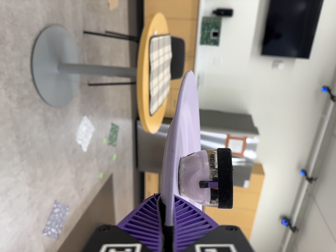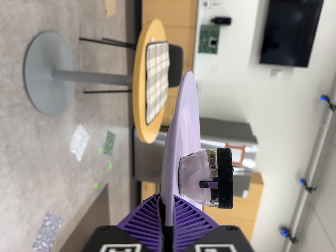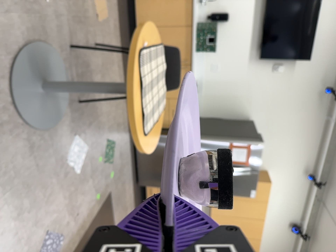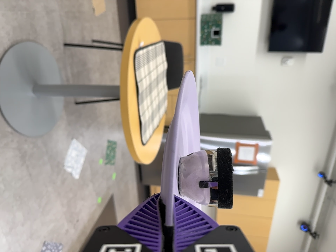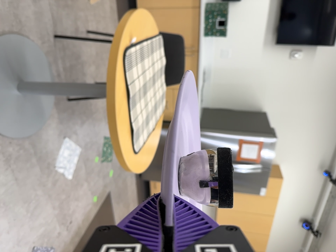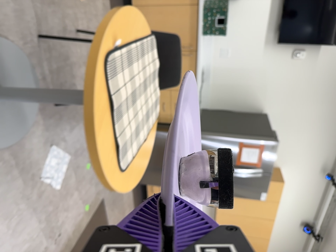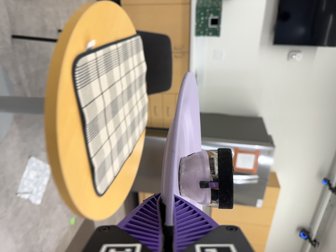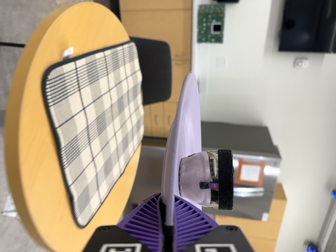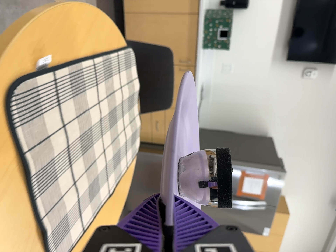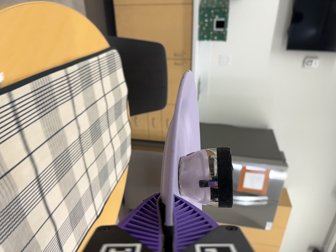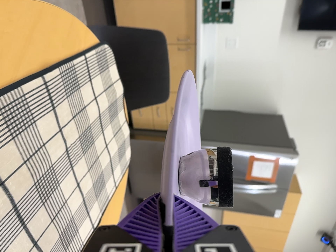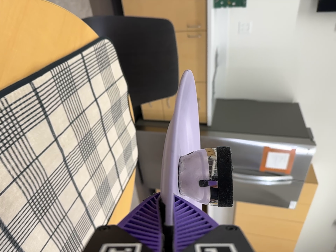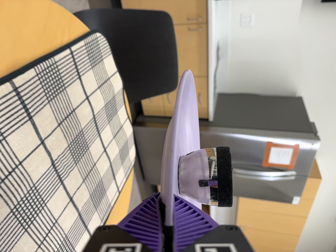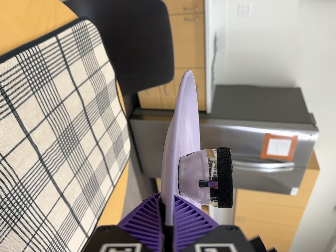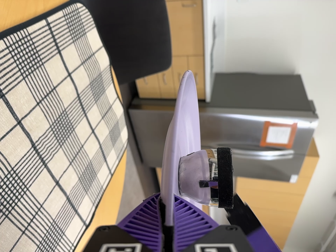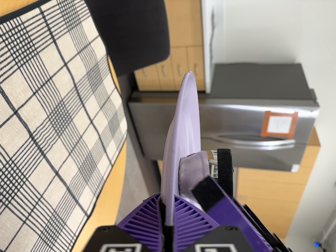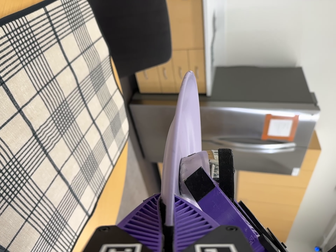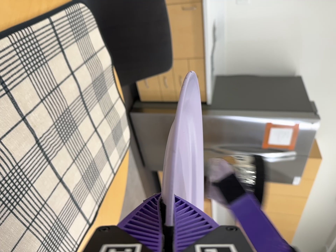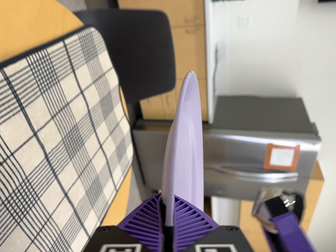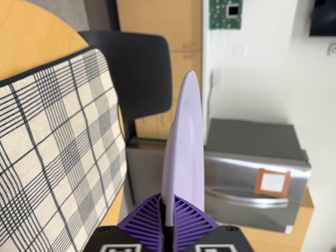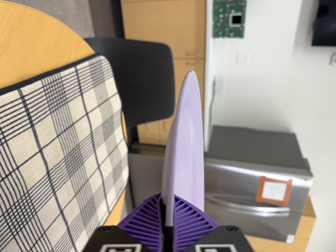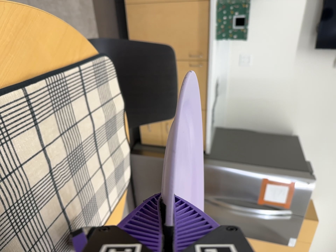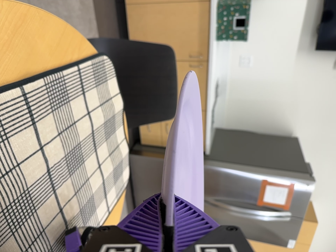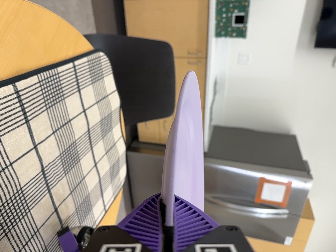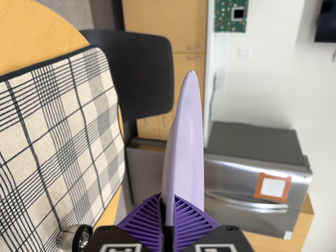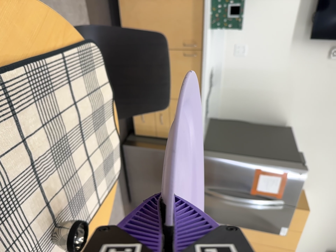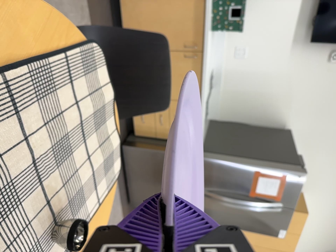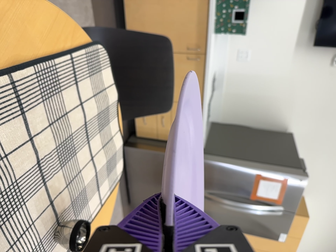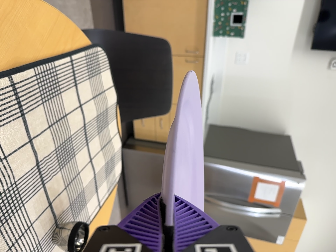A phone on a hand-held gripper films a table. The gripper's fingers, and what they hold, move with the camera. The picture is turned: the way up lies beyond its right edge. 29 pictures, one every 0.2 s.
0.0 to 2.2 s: The camera travels forward and toward the top of its view, about 130 cm, so what stands in front looms larger. Its aim tips toward the bottom of its view by about 10 degrees.
2.2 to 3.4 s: The camera travels forward, about 7 cm, so what stands in front looms larger.
3.4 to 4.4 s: The camera travels backward, about 6 cm, so what stands in front gets smaller. Its aim tips toward the top of its view by about 10 degrees, and the scene shifts downward.
4.4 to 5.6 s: The camera shifts only a little, or ends up much as it began.
The film runs forward here.
